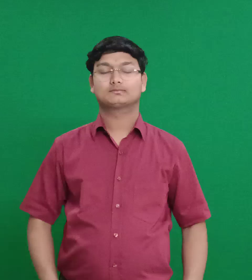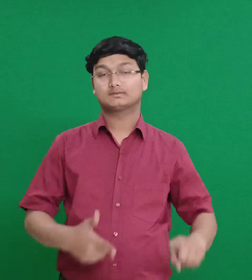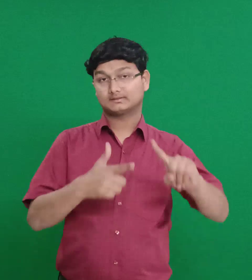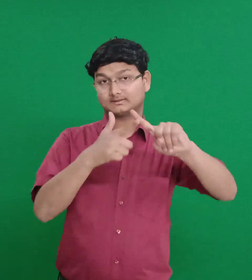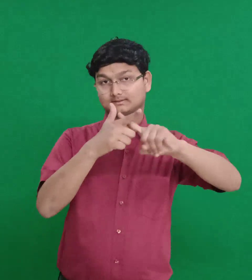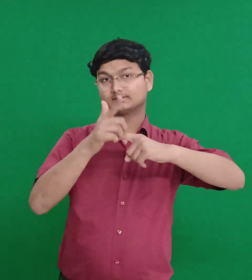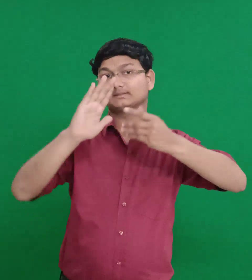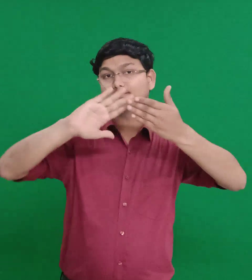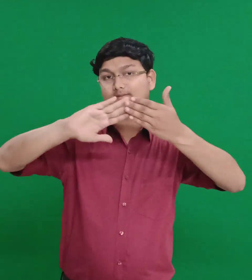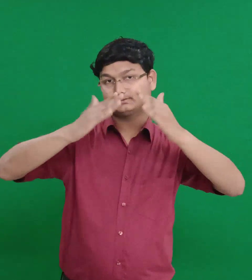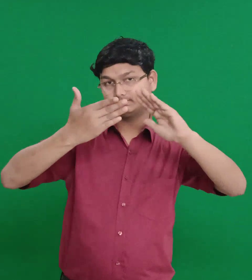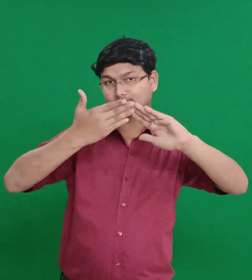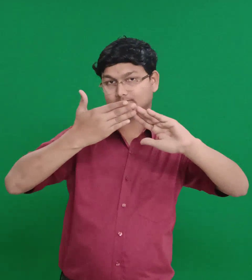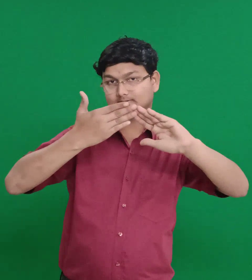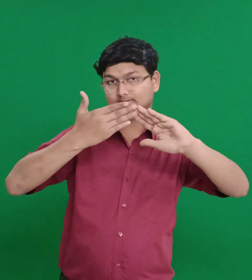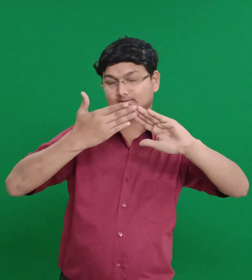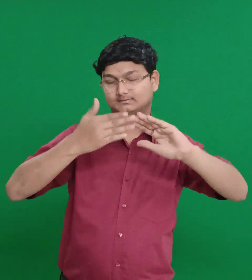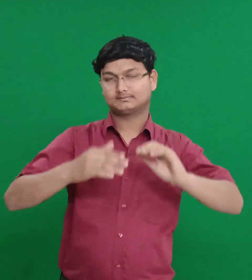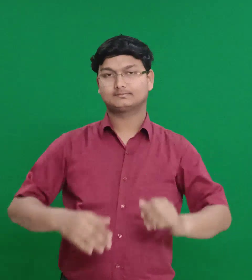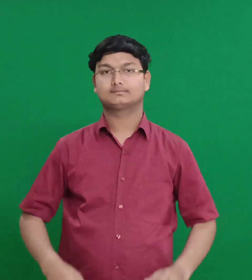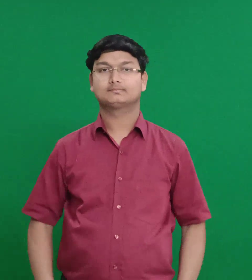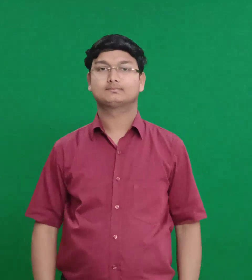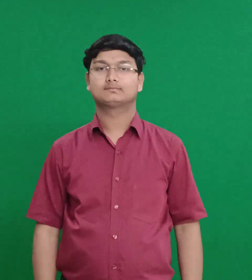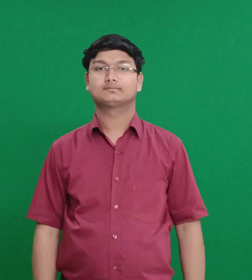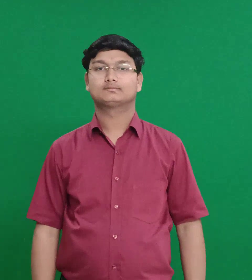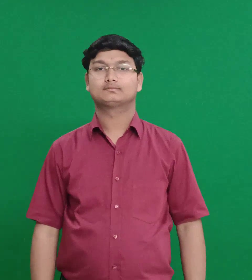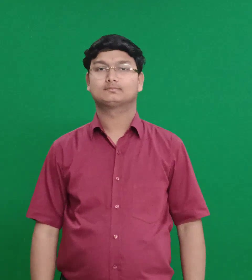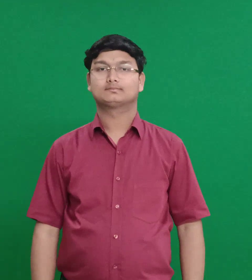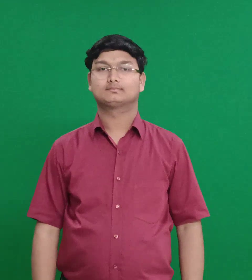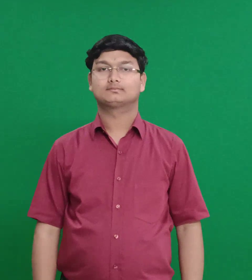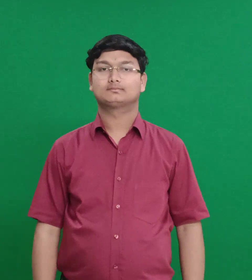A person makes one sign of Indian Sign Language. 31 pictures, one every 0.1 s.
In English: jerusalem
